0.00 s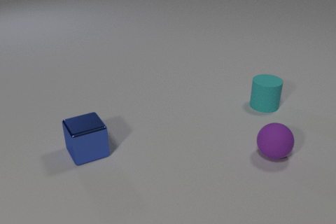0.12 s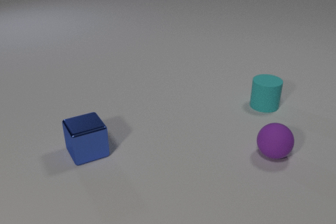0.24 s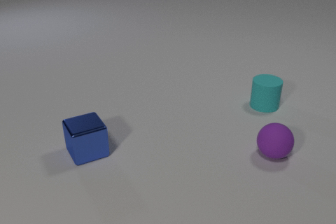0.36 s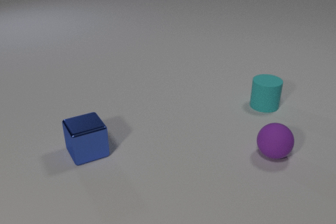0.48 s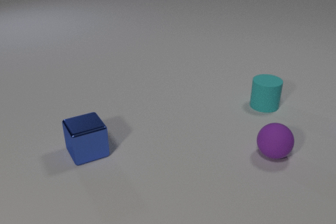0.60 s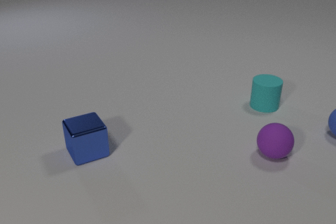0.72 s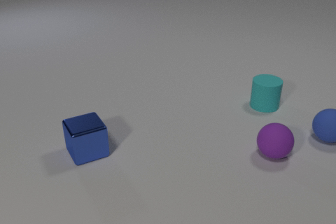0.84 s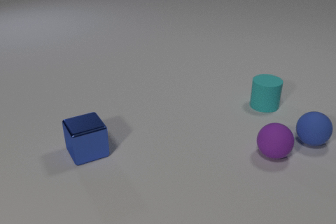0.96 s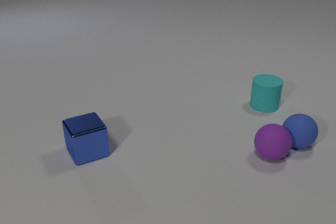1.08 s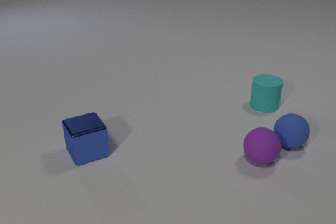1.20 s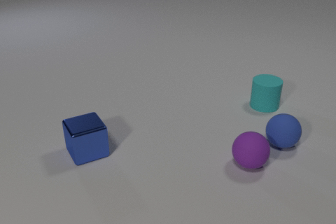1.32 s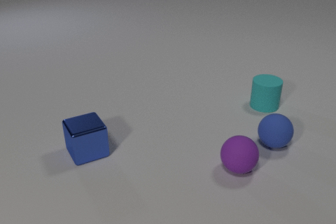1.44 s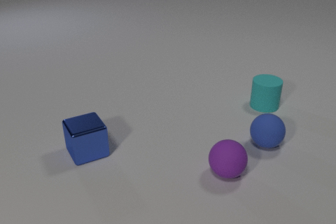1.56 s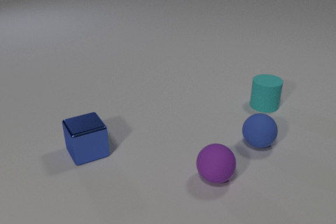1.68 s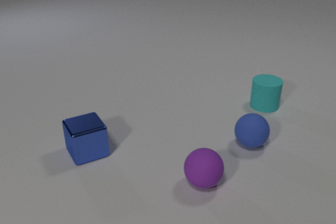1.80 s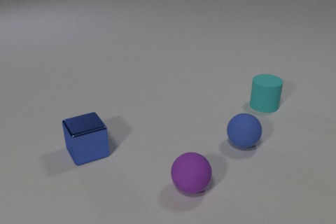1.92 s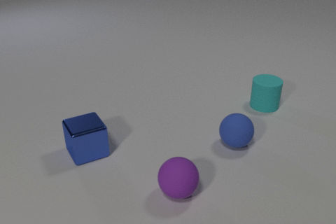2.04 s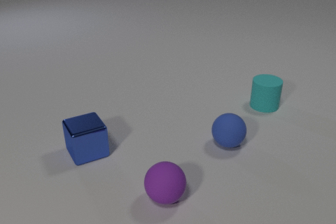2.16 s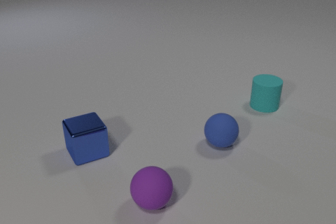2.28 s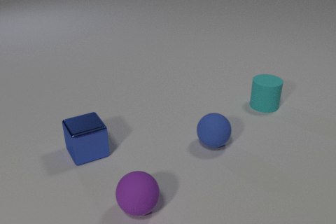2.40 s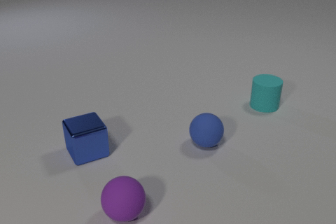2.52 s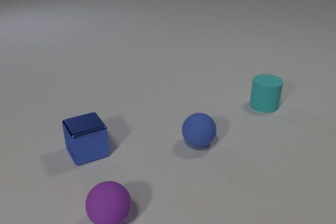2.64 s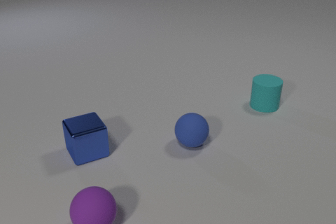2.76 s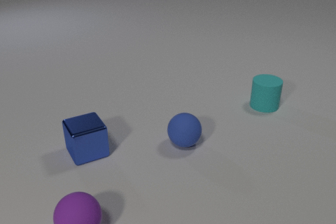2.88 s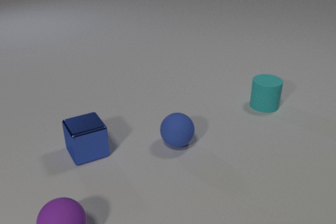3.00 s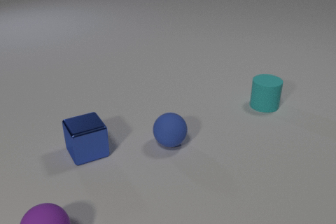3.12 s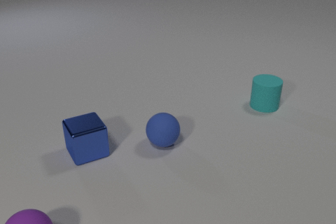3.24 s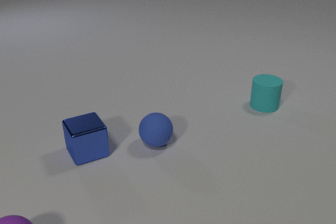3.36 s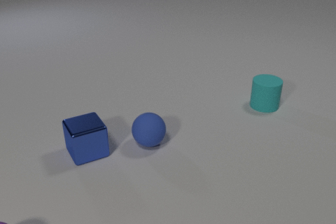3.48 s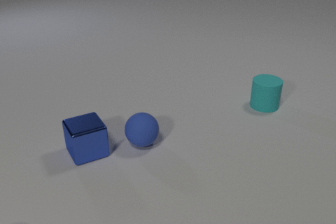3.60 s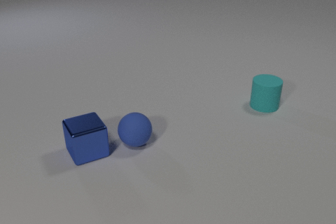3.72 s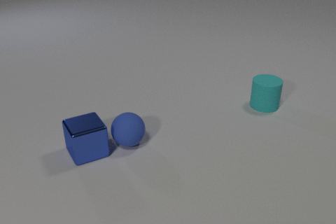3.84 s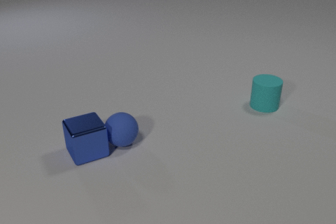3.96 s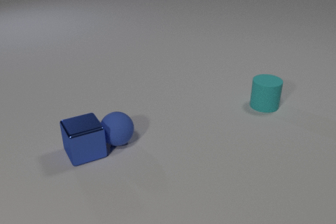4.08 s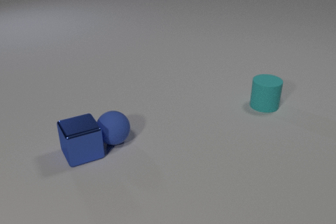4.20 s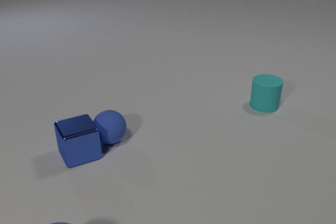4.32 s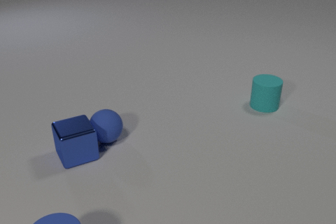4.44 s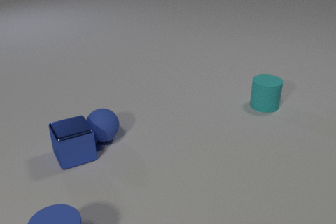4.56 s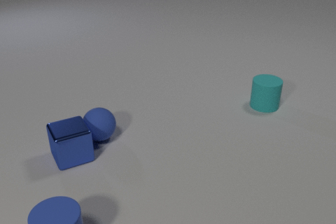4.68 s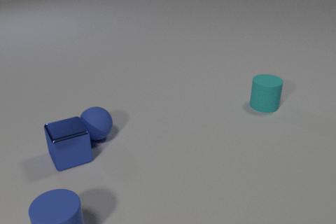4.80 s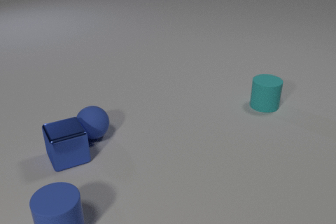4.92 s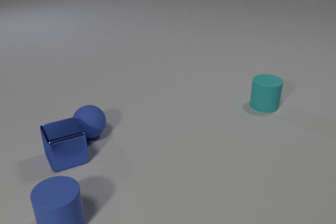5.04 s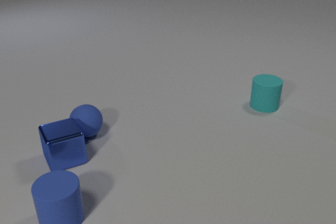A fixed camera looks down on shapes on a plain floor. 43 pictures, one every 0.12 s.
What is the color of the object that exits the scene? purple.
How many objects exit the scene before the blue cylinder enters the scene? 1.
How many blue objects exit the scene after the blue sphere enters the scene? 0.
0.00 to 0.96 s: The blue rubber sphere comes in at the right edge, rolls to the left and toward the camera. The blue rubber sphere and the purple rubber sphere collide.
0.96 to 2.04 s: The blue rubber sphere rolls to the left. The purple rubber sphere rolls to the left and toward the camera.
2.04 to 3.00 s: The blue rubber sphere rolls to the left. The purple rubber sphere rolls to the left.
3.00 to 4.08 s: The blue rubber sphere rolls to the left. The purple rubber sphere rolls to the left, leaves at the bottom edge. The blue rubber sphere and the blue metal cube collide.
4.08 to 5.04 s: The blue rubber sphere rolls to the left and away from the camera. The blue metal cube slides to the left. The blue rubber cylinder comes in at the bottom edge, slides away from the camera.
